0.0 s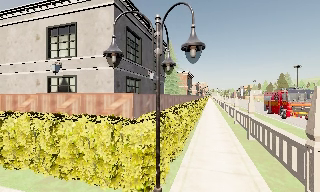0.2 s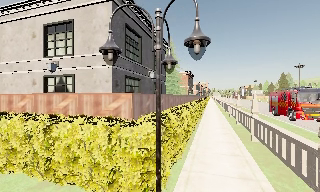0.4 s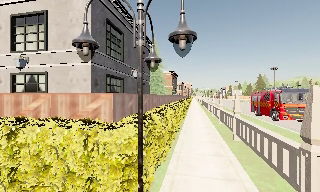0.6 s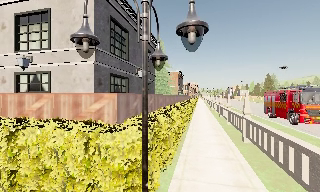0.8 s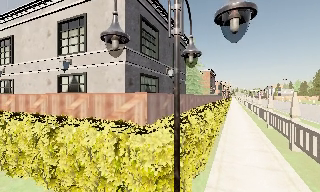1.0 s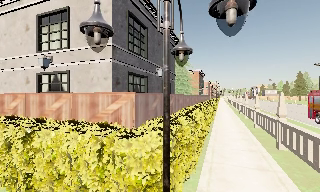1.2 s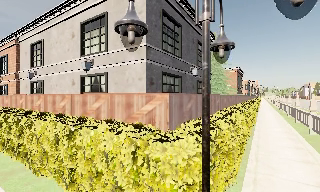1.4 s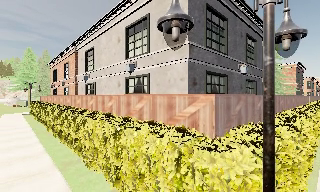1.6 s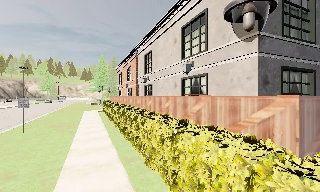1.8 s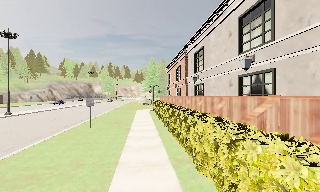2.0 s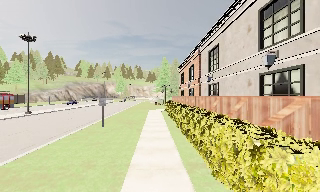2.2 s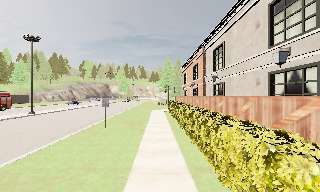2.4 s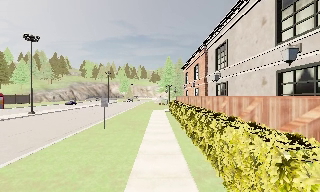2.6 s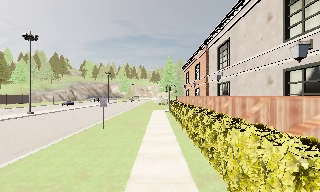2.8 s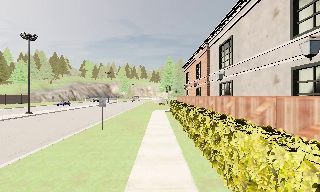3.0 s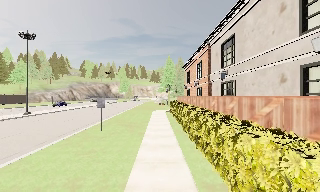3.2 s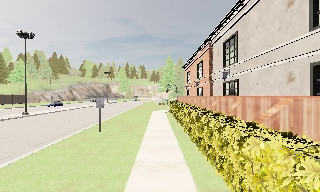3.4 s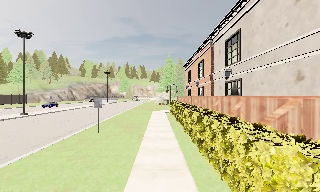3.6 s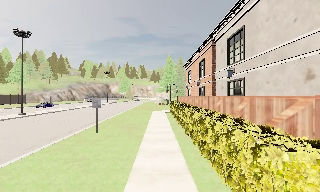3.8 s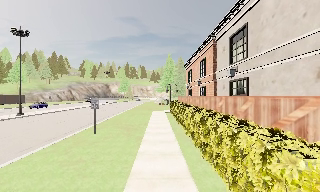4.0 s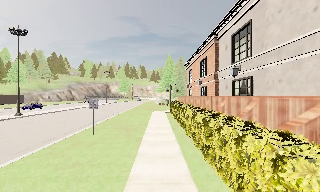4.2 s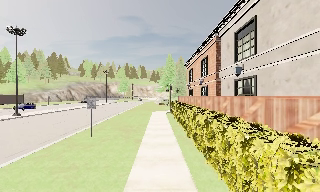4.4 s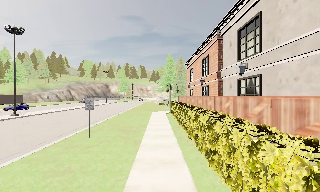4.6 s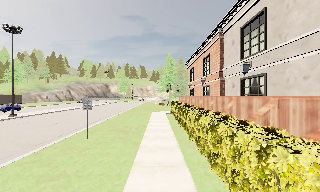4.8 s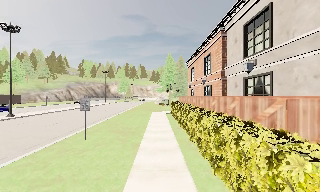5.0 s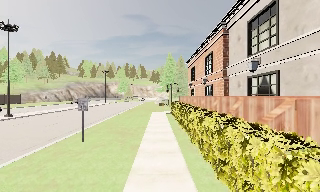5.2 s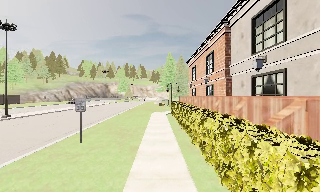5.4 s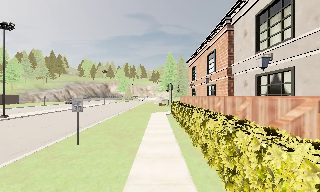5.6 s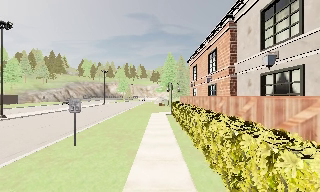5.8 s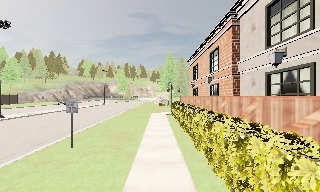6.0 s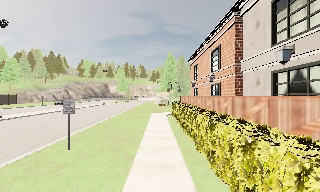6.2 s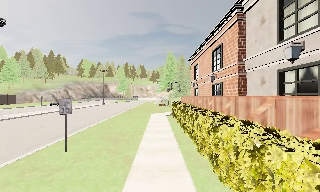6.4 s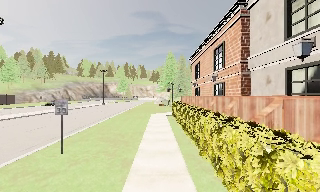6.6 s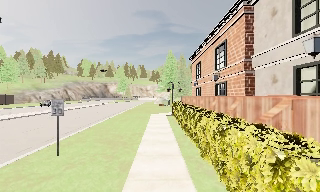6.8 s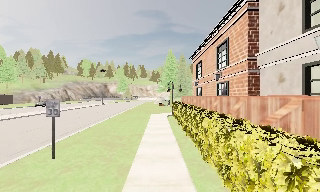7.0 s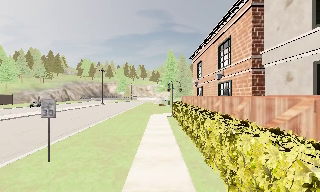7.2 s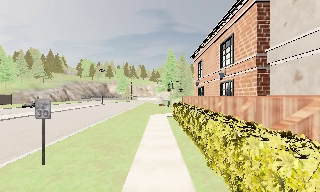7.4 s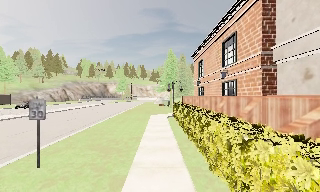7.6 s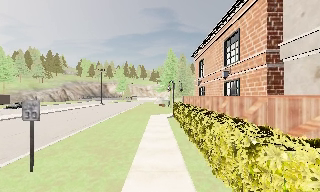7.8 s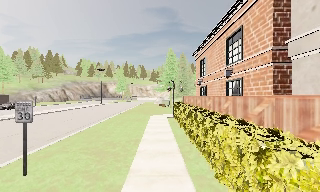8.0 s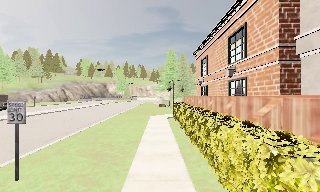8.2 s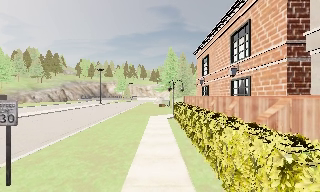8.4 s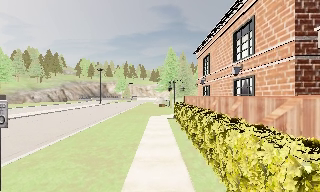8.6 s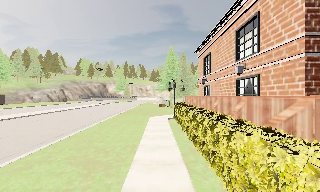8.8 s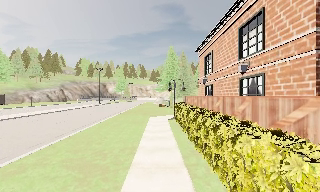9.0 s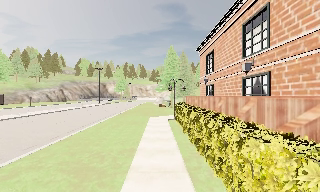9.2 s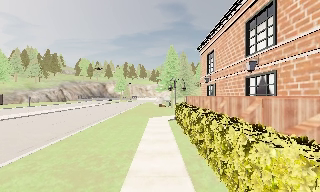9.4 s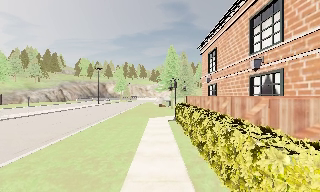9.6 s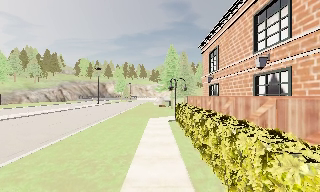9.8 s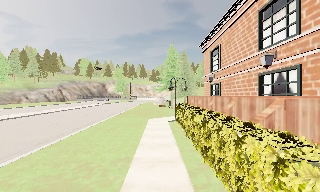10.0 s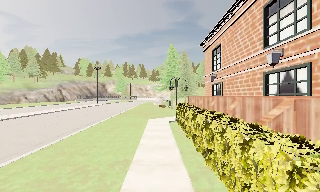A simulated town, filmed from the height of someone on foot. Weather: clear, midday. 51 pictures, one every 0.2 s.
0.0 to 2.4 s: The camera swings to its left by about 70 degrees, and the scene slides to the right. It travels forward, about 3.5 m.
2.4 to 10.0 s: The camera travels forward, about 11 m, so what stands in front looms larger.
The film runs forward here.
